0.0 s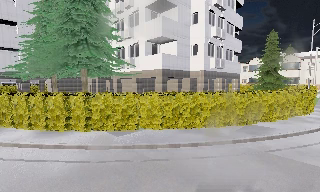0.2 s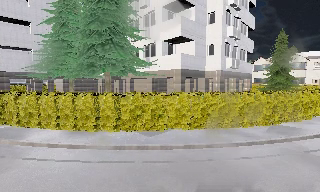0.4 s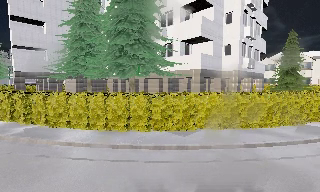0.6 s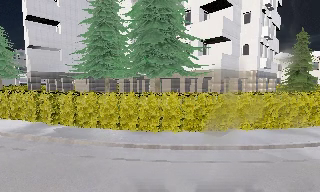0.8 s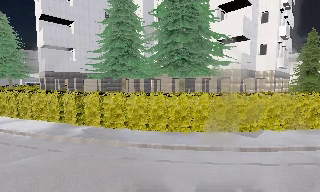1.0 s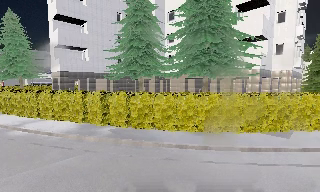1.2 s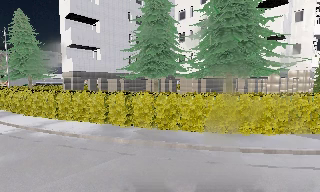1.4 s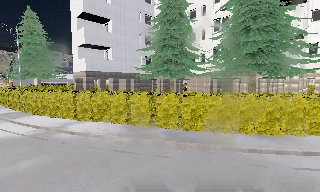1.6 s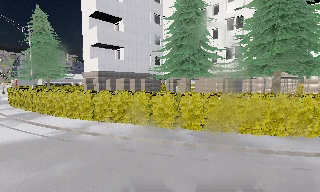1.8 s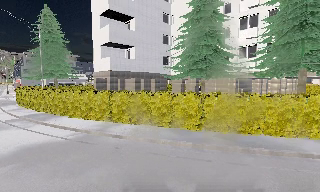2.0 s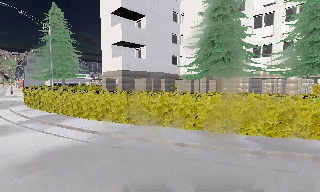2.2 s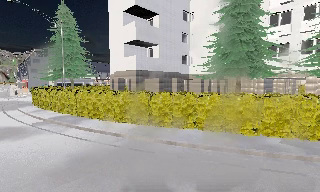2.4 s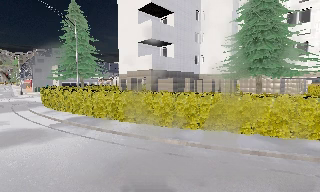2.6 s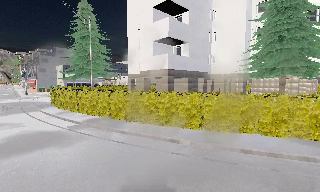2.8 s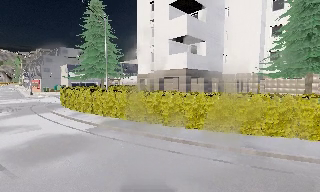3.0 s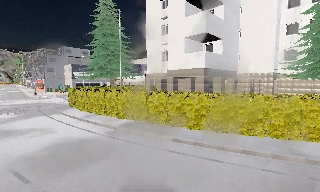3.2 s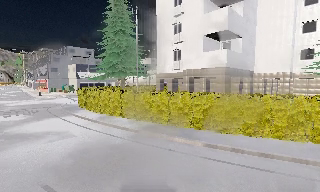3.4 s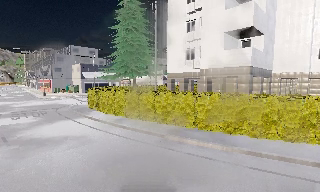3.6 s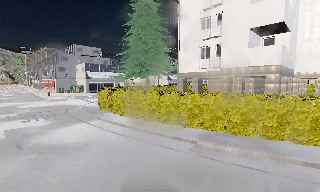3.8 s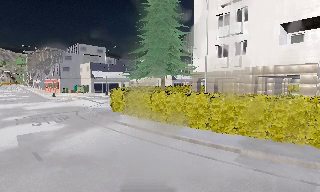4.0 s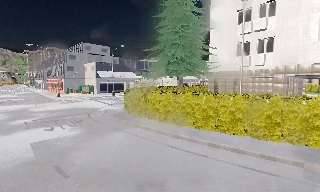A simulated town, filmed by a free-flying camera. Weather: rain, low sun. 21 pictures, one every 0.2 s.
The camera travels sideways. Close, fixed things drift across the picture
to the right.
0.0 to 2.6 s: The camera travels to its left, about 18 m, so close, fixed things drift to the right.
2.6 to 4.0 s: The camera travels to its left and forward, about 11 m, so close, fixed things drift to the right.
The film runs backward here.
